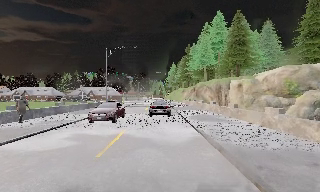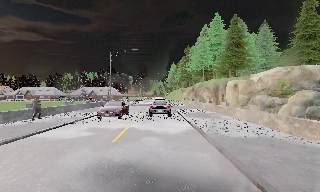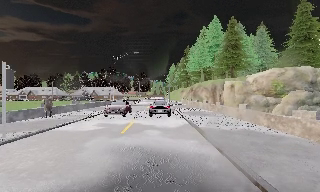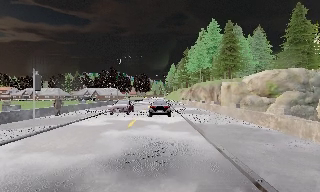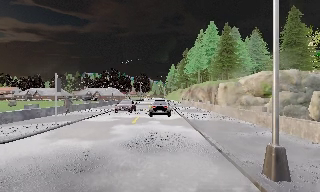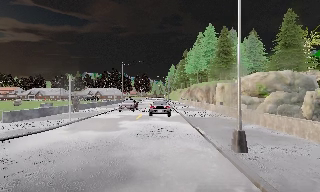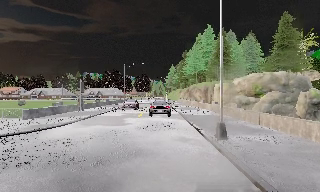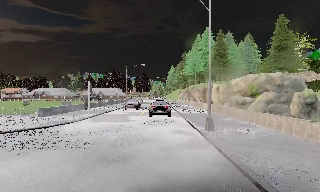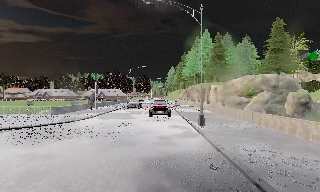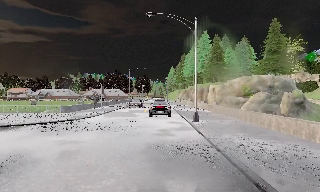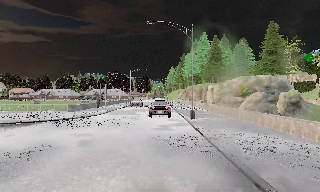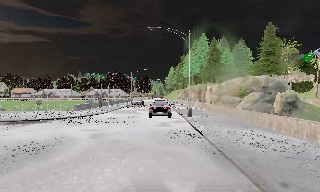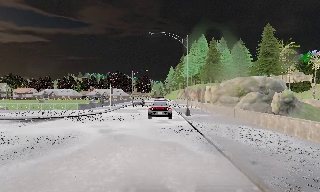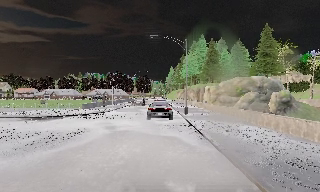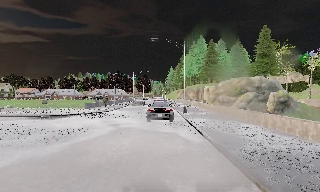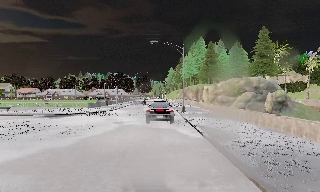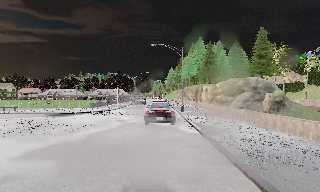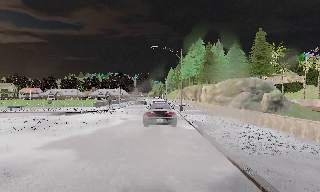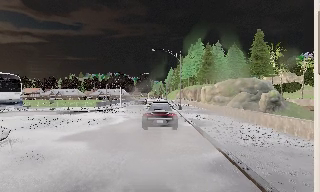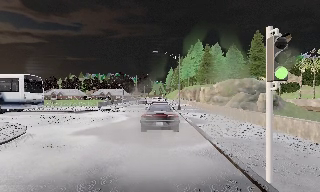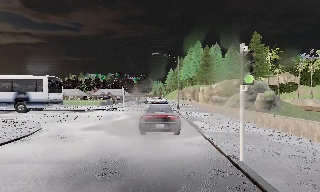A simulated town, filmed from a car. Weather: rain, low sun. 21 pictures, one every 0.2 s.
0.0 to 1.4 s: The camera travels backward, about 11 m, so what stands in front gets smaller.
1.4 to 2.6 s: The camera travels backward, about 7 m, so what stands in front gets smaller. It loses speed.
2.6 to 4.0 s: The camera travels backward, about 7 m, so what stands in front gets smaller.
The film runs backward here.
